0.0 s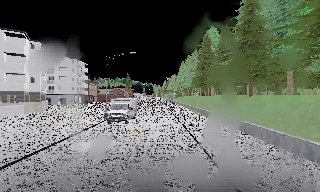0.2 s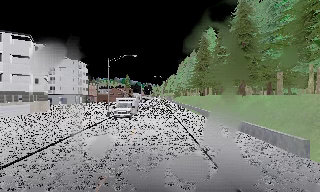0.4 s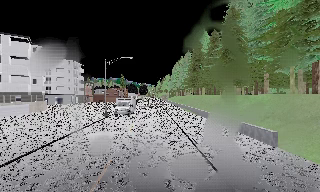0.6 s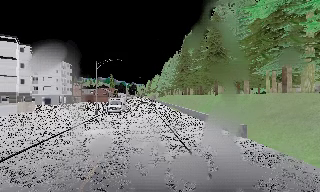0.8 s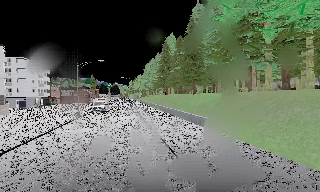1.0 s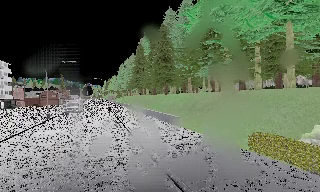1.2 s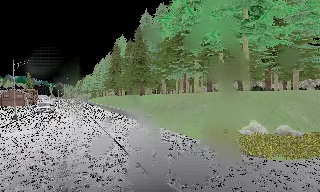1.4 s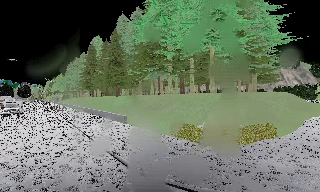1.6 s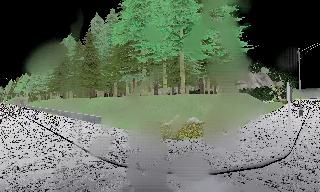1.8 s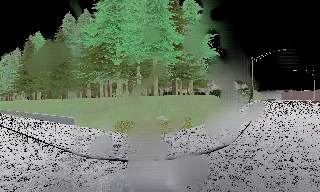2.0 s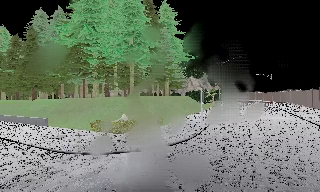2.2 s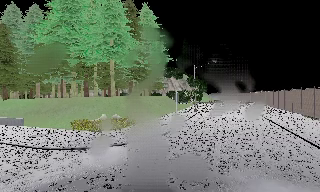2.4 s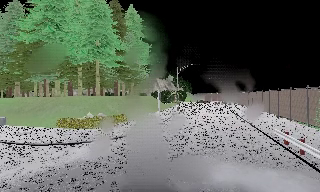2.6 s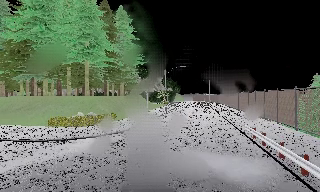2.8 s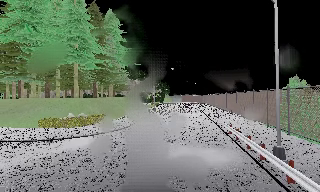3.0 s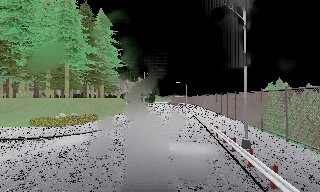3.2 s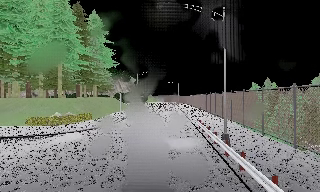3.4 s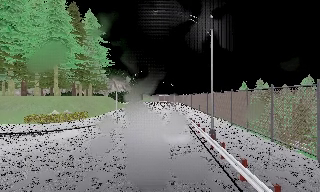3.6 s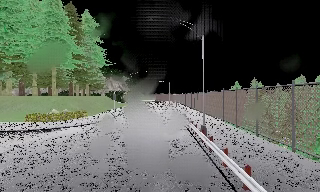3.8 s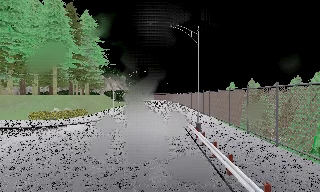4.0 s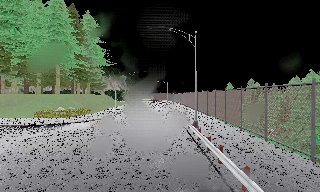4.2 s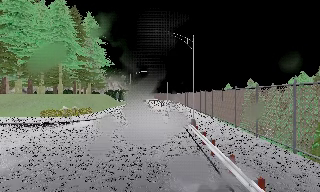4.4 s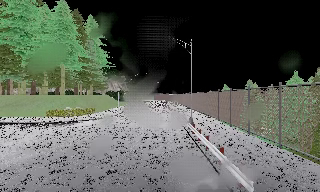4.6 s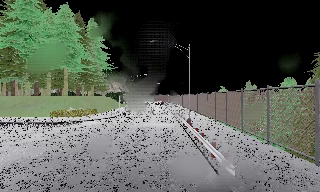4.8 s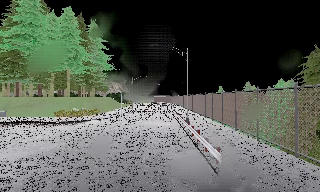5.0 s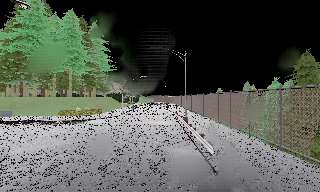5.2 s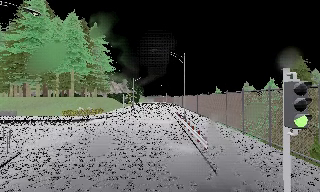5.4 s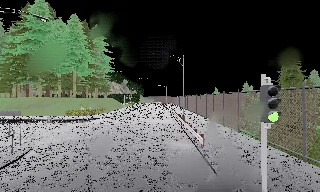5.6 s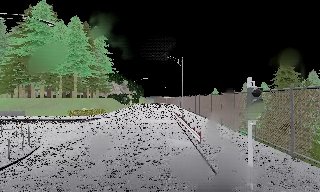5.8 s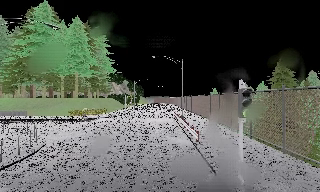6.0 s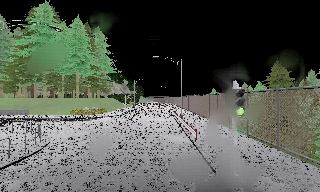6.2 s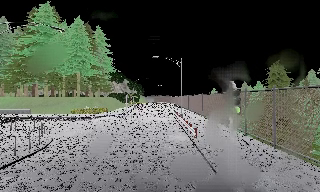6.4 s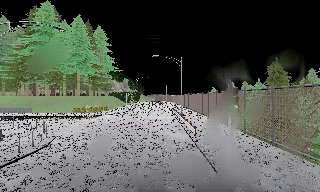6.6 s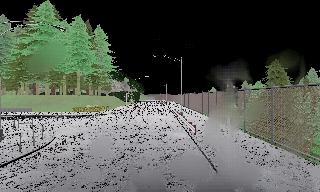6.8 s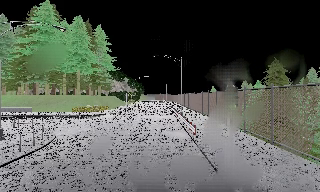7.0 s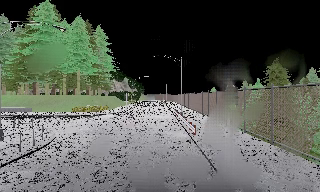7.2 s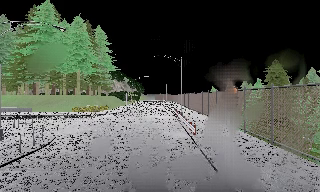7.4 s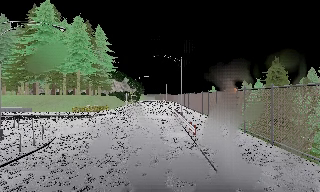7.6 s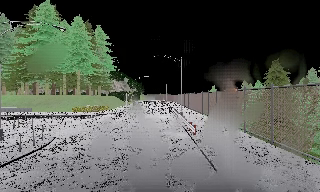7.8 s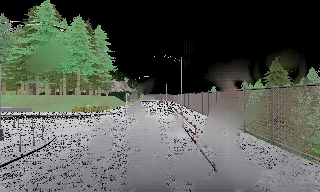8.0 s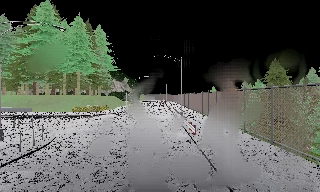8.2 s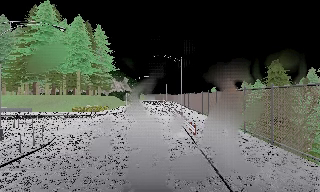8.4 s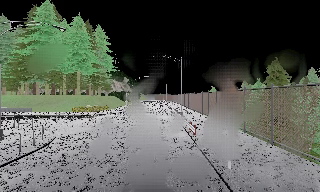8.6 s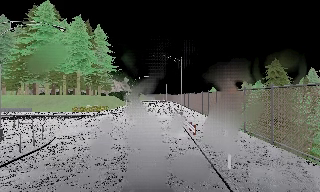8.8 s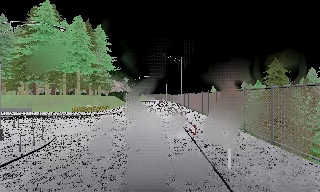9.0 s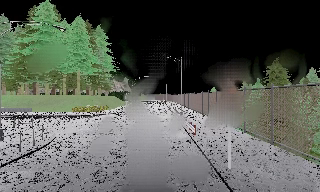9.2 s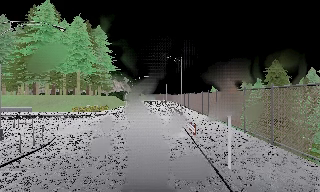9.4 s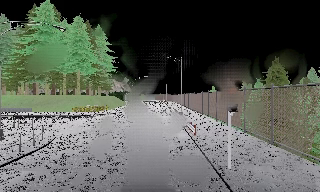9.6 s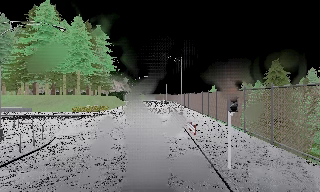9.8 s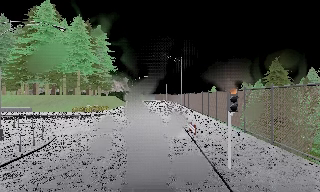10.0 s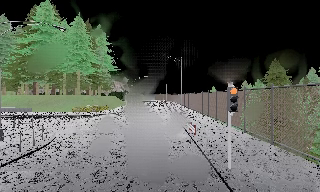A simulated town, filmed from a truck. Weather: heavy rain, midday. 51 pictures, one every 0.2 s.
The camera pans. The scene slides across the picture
to the left.
The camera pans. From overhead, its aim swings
clockwise.
0.0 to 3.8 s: The scene slides to the left, as the camera pans about 90 degrees to its right. It travels backward, about 20 m.
3.8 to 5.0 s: The camera travels backward, about 5 m, so what stands in front gets smaller.
5.0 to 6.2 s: The camera travels backward, about 3 m, so what stands in front gets smaller. It loses speed.
6.2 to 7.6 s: The camera shifts only a little, or ends up much as it began.
7.6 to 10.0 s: The camera keeps its place and its aim.
The film runs backward here.
